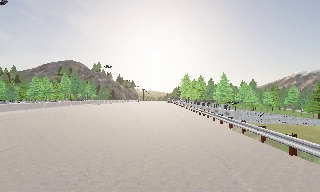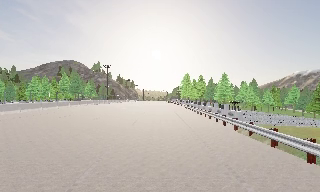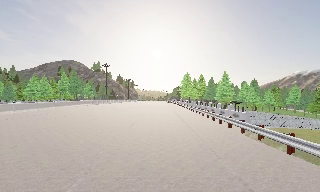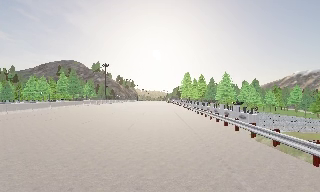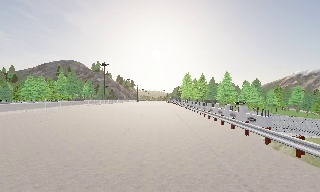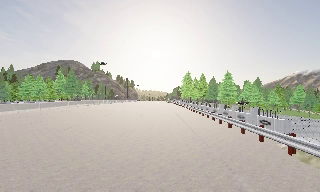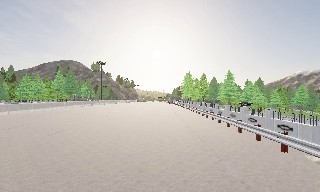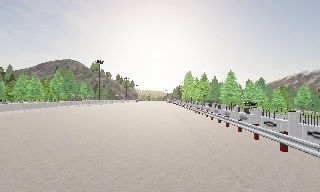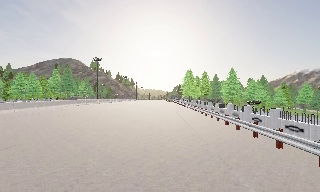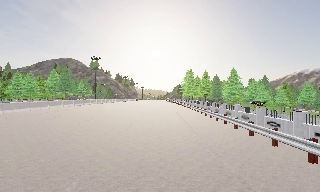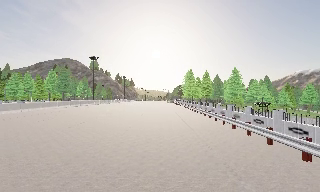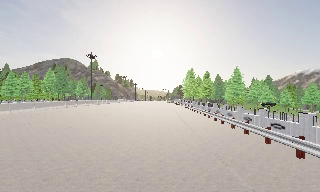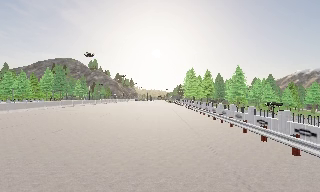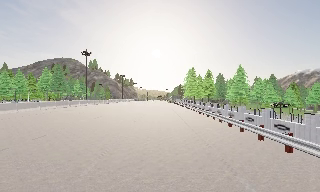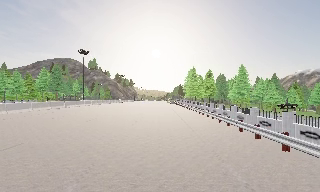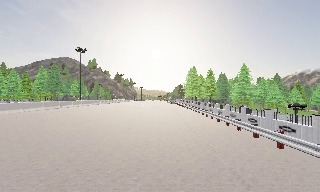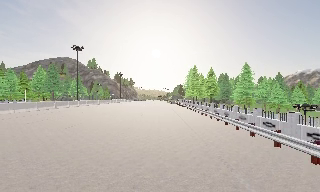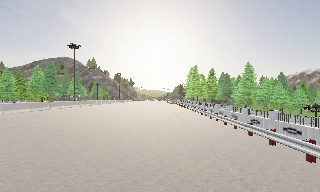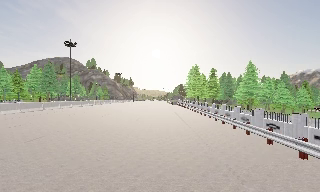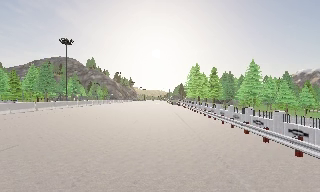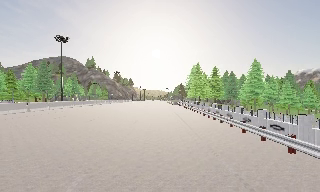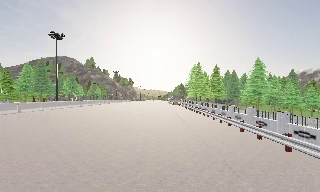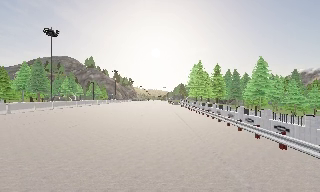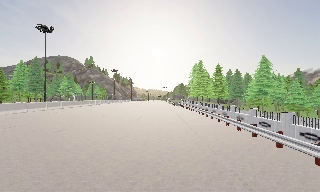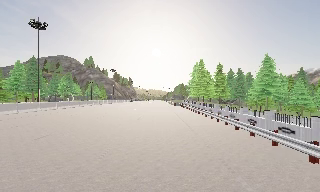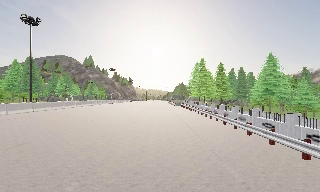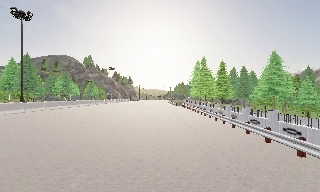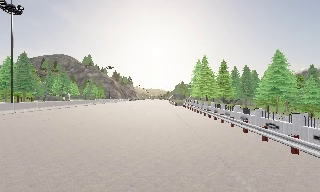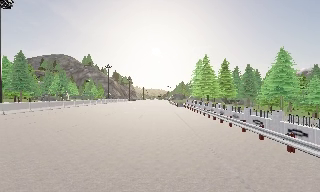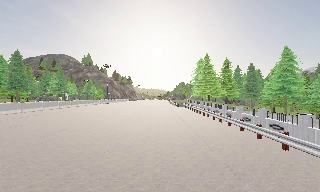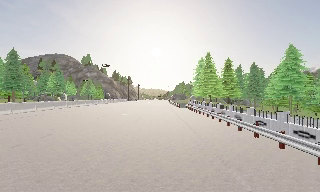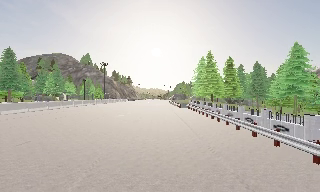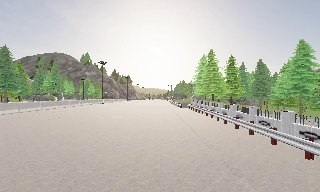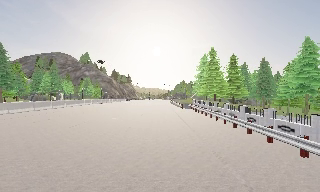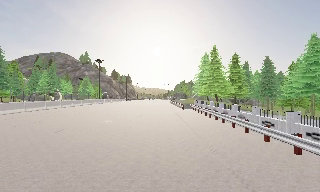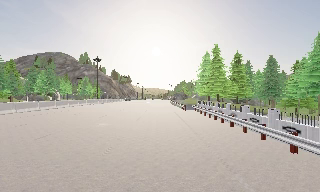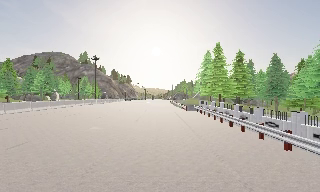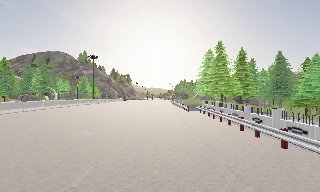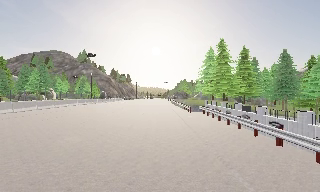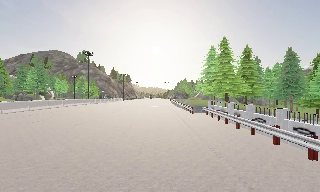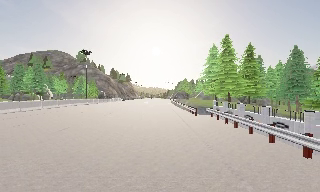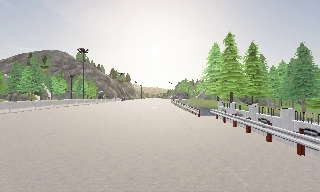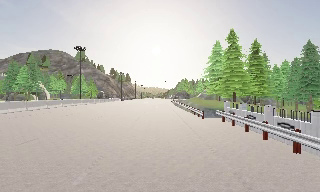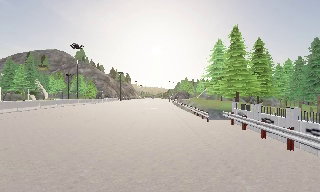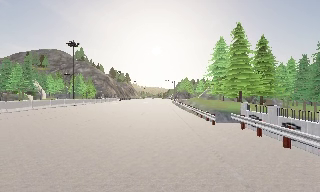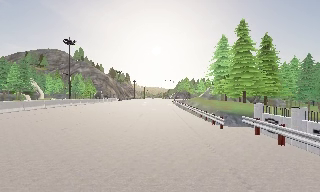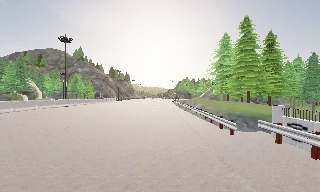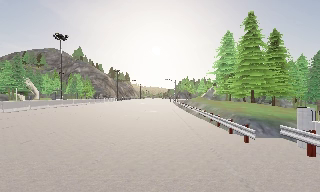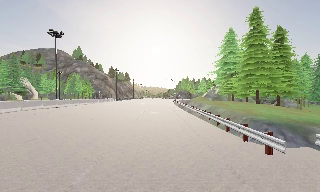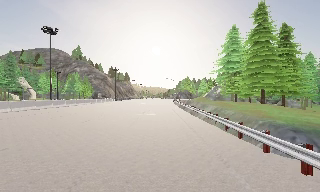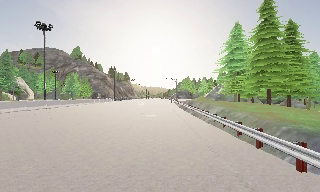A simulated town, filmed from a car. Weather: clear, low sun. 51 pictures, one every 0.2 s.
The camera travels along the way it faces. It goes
forward.
0.0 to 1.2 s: The camera travels forward, about 5 m, so what stands in front looms larger. It gains speed.
1.2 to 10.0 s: The camera travels forward, about 55 m, so what stands in front looms larger.
The film runs forward here.
